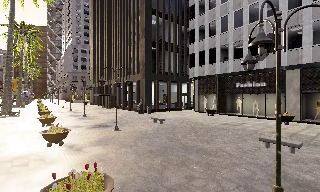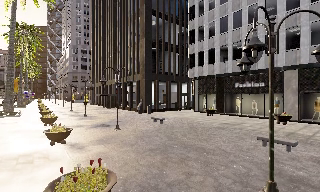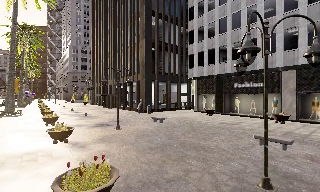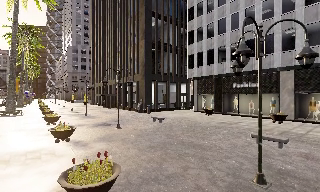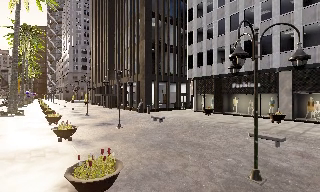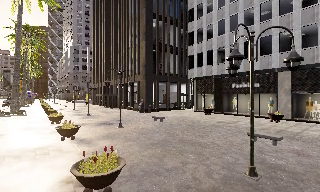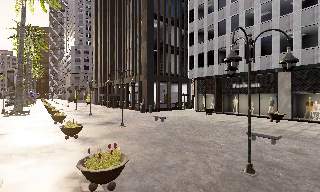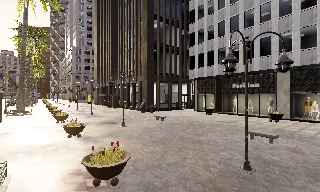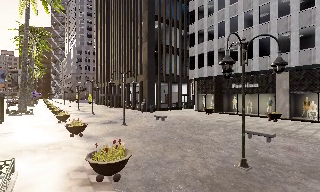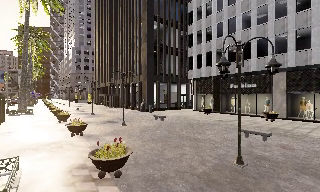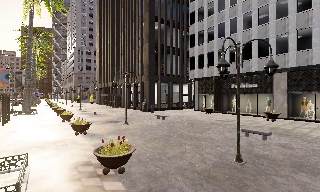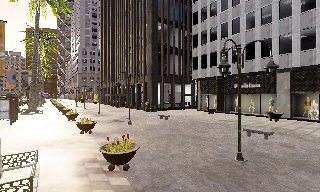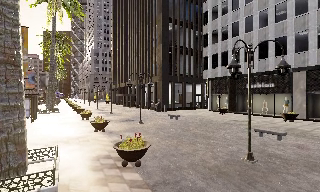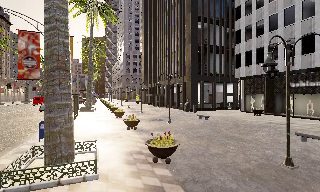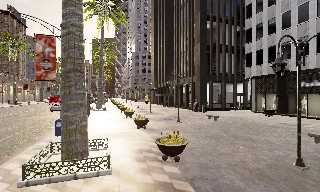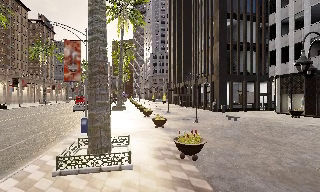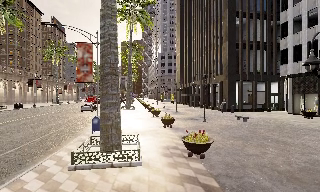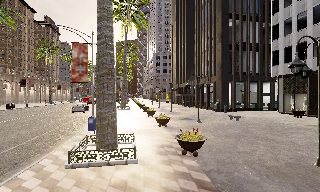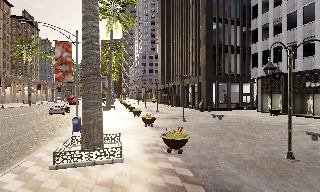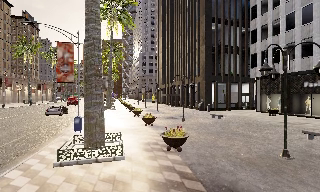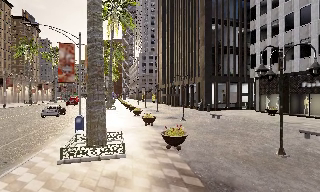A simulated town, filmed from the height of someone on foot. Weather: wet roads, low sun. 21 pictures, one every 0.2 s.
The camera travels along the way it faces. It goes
backward.
0.0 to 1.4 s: The camera travels backward, about 1.5 m, so what stands in front gets smaller.
1.4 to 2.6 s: The scene slides to the right, as the camera pans about 15 degrees to its left. It travels backward, about 1.5 m, so what stands in front gets smaller.
2.6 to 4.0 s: The camera travels backward, about 1.5 m, so what stands in front gets smaller.
The film runs backward here.
